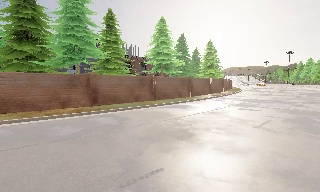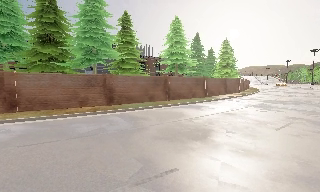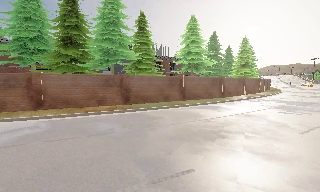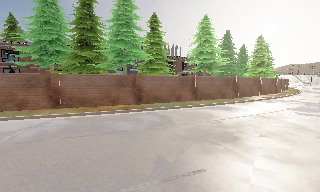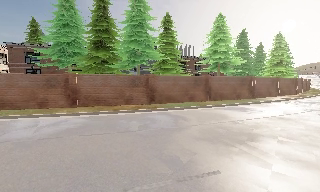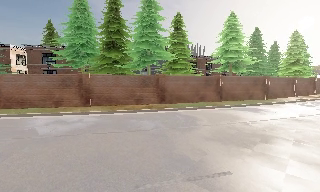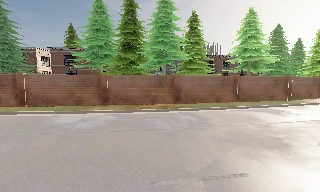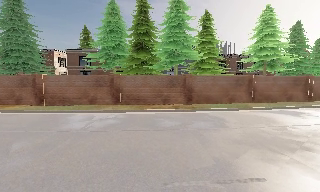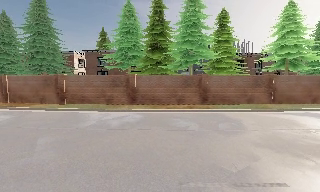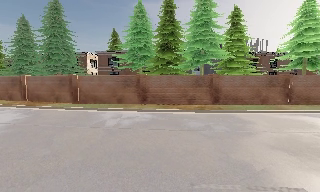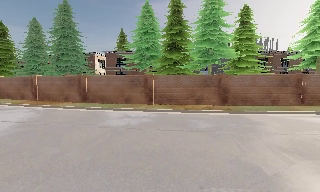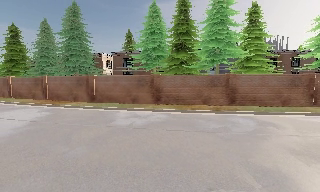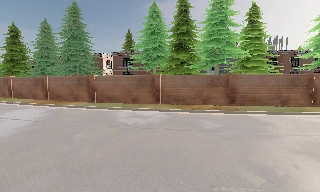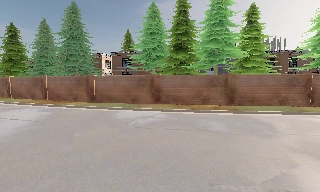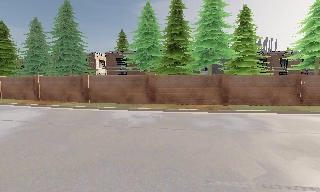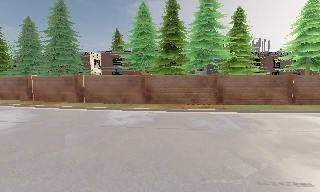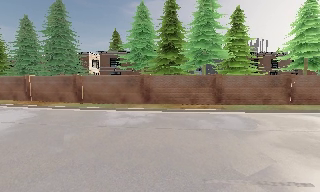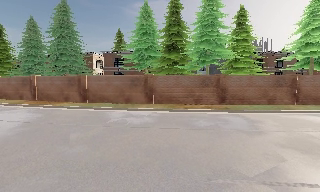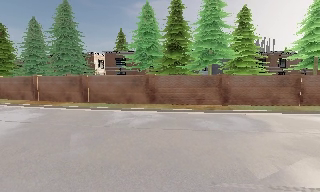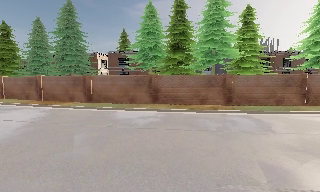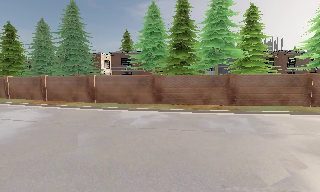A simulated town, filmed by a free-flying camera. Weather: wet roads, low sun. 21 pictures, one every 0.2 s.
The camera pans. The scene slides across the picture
to the right.
The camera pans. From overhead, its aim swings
counterclockwise.
0.0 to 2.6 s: The camera pans to its left, which is counterclockwise from overhead, by about 45 degrees.
2.6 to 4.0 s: The camera shifts only a little, or ends up much as it began.
The film runs forward here.
